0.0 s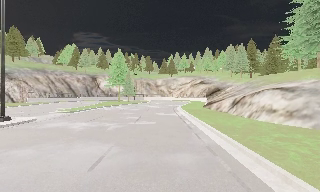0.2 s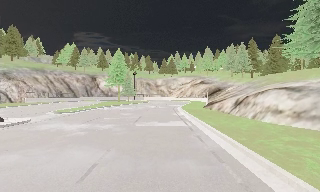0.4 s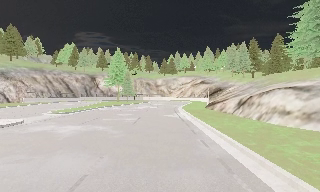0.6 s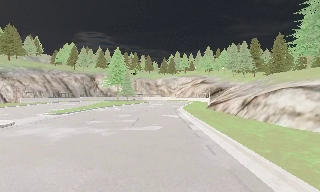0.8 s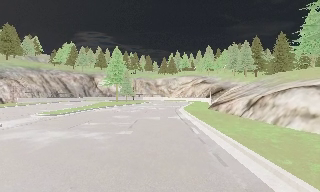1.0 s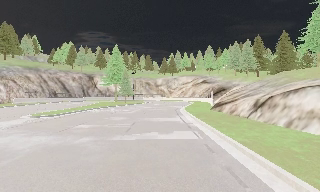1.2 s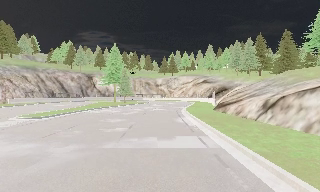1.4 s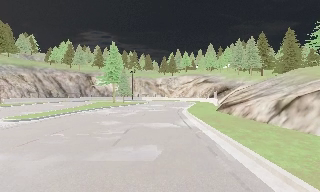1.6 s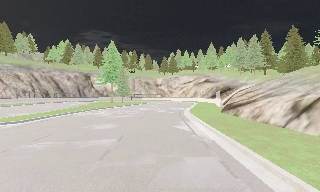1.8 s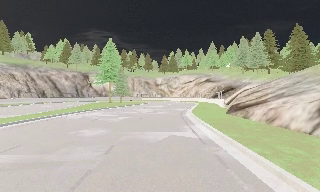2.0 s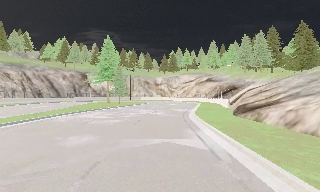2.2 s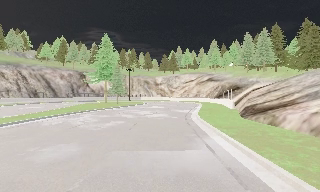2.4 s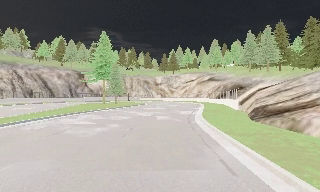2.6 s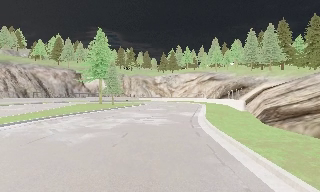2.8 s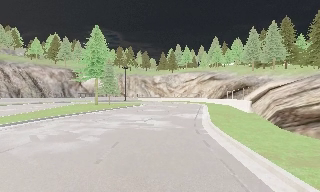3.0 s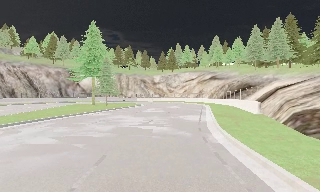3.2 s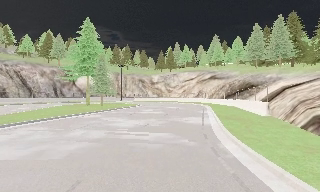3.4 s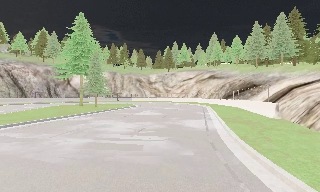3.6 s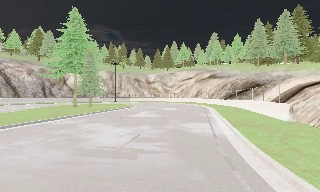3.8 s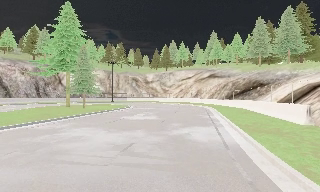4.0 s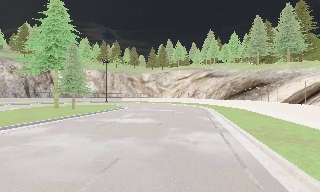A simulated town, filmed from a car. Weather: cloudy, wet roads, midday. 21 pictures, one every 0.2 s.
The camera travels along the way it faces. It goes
forward.
0.0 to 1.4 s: The camera travels forward, about 6 m, so what stands in front looms larger. It gains speed.
1.4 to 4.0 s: The camera travels forward, about 19 m, so what stands in front looms larger.
The film runs forward here.
